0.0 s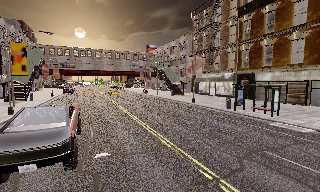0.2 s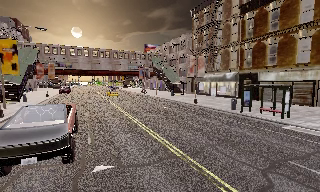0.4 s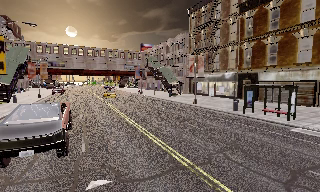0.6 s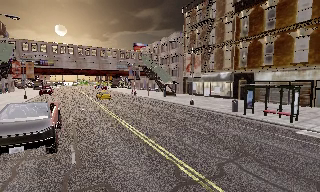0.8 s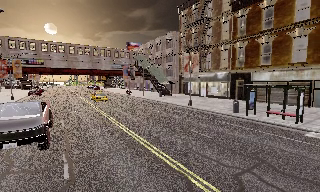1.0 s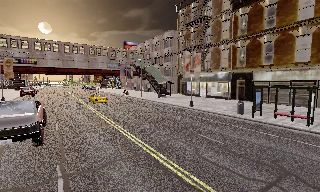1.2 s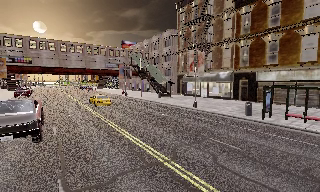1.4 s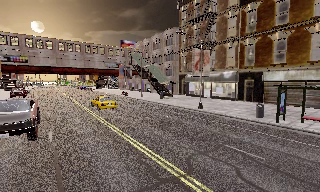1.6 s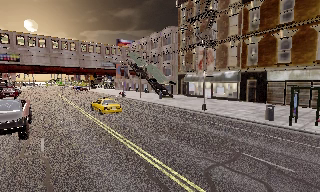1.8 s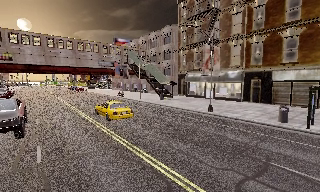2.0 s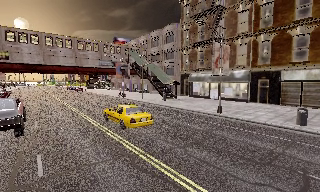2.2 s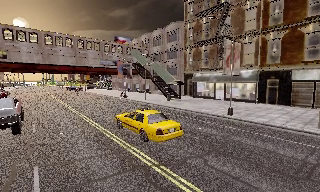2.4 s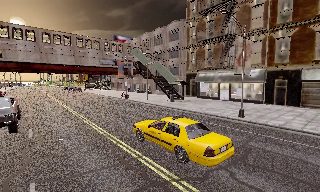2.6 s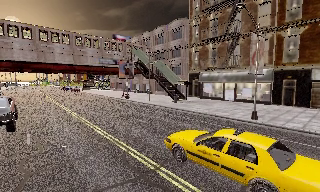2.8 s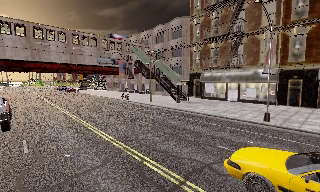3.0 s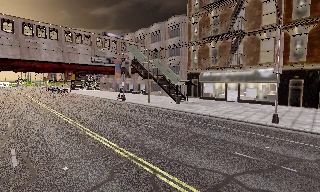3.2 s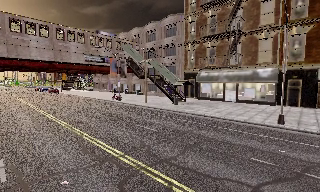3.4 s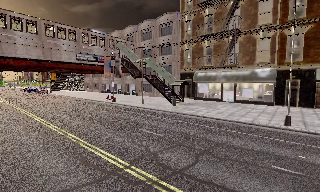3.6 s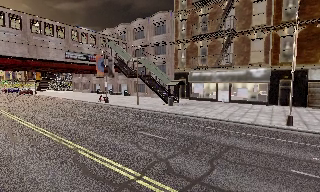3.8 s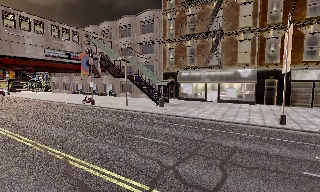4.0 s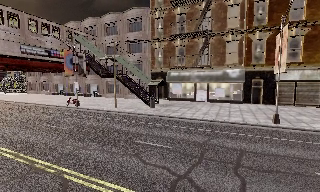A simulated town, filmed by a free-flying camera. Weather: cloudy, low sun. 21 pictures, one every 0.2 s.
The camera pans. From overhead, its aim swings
clockwise.
0.0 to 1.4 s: The camera pans to its right, which is clockwise from overhead, by about 10 degrees. It travels forward and to its left, about 7 m, so what stands in front looms larger.
1.4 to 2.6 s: The camera travels forward and to its left, about 7 m, so what stands in front looms larger.
2.6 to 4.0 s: The camera pans to its right, which is clockwise from overhead, by about 25 degrees. It travels to its left and forward, about 8 m.
The film runs backward here.
